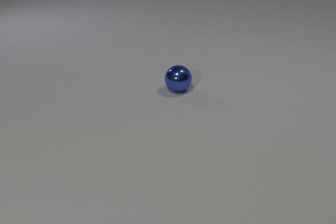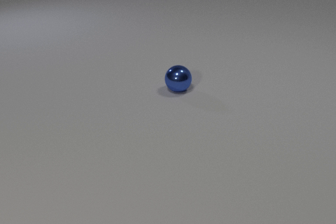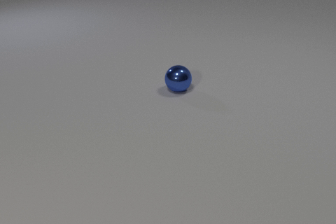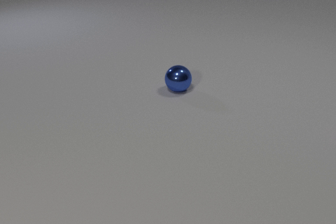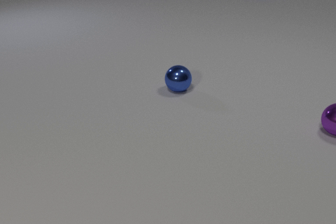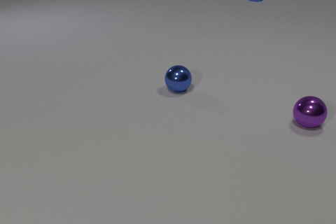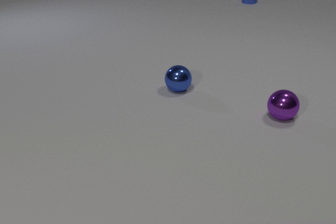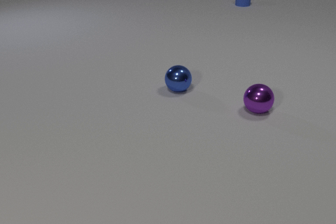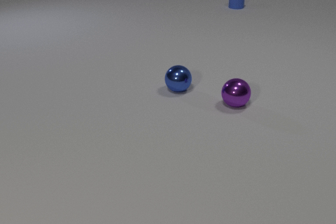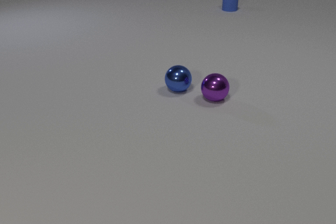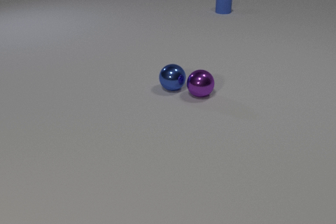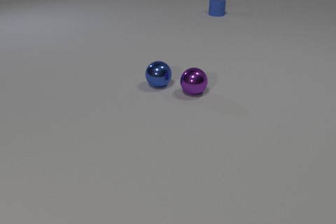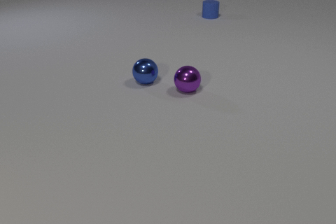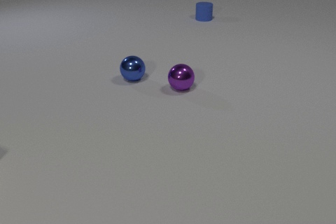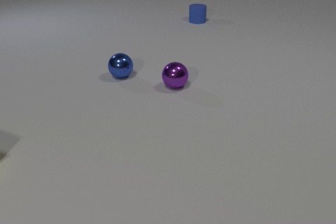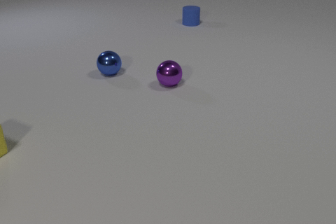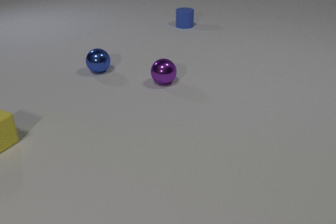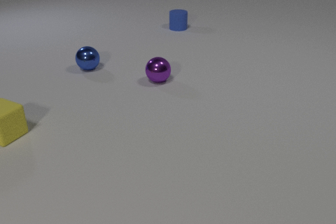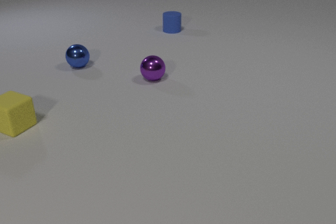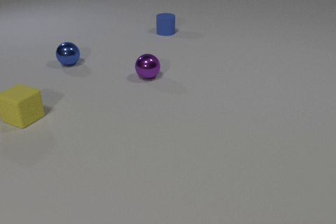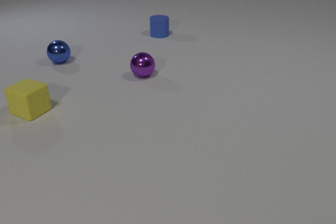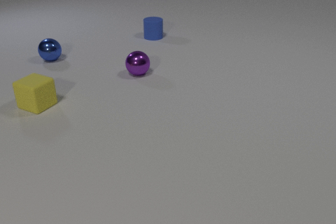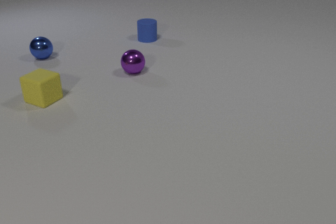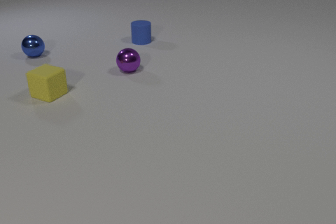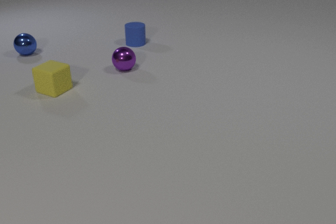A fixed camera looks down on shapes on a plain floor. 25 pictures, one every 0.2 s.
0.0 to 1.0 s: The purple metal sphere comes in at the right edge, rolls to the left. The blue rubber cylinder comes in at the top edge, slides toward the camera and to the left.
1.0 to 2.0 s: The purple metal sphere rolls to the left. The blue metal sphere rolls to the left. The blue rubber cylinder slides toward the camera and to the left. The purple metal sphere and the blue metal sphere collide.
2.0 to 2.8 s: The purple metal sphere rolls to the left and away from the camera. The blue metal sphere rolls to the left and away from the camera. The blue rubber cylinder slides toward the camera and to the left.
2.8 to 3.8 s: The purple metal sphere rolls to the left and away from the camera. The blue metal sphere rolls to the left and away from the camera. The blue rubber cylinder slides toward the camera and to the left. The yellow rubber cube comes in at the left edge, slides away from the camera and to the right.
3.8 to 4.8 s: The purple metal sphere rolls to the left and away from the camera. The blue metal sphere rolls away from the camera and to the left. The blue rubber cylinder slides toward the camera and to the left. The yellow rubber cube slides away from the camera and to the right.
Are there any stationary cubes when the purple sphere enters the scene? no.
How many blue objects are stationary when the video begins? 1.
How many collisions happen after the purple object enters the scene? 1.
